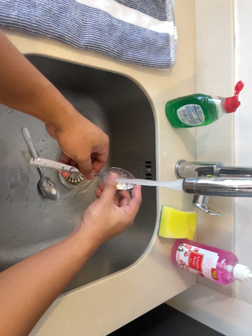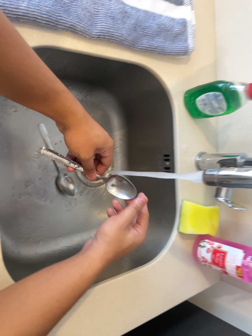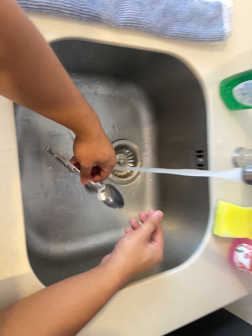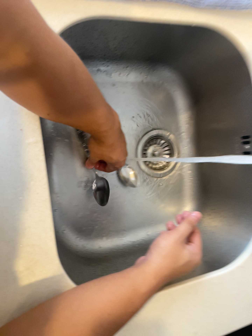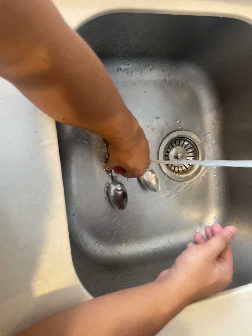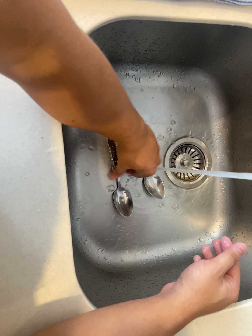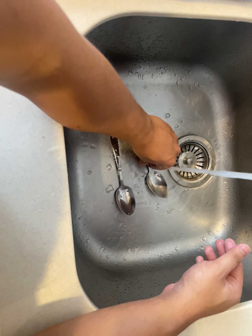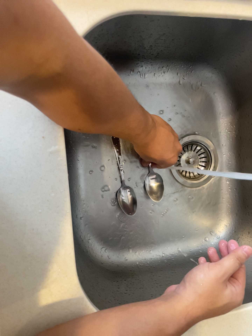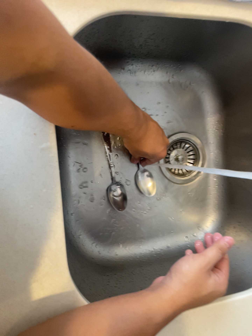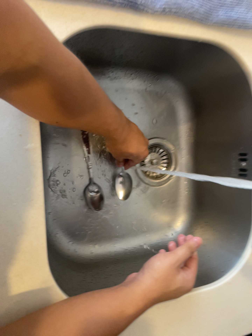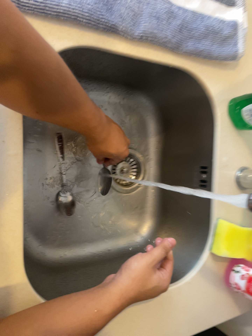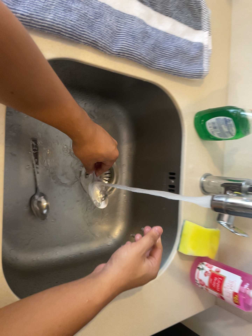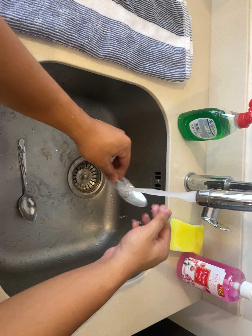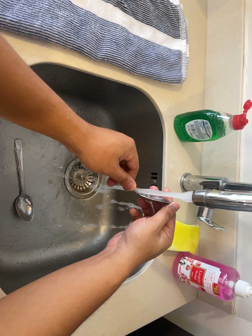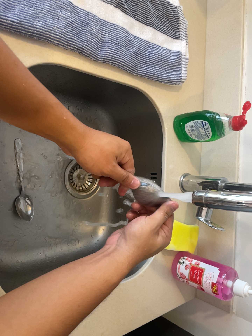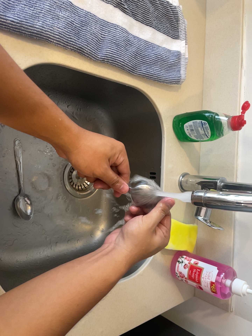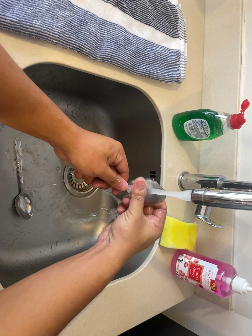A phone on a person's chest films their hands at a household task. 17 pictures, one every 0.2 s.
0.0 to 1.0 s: The camera pans to its left by about 25 degrees. It travels forward, about 12 cm, so what stands in front looms larger.
1.0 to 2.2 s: The camera swings to its right by about 20 degrees, and the scene slides to the left. It travels backward, about 10 cm, so what stands in front gets smaller.
2.2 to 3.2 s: The camera shifts only a little, or ends up much as it began.
The film runs backward here.
